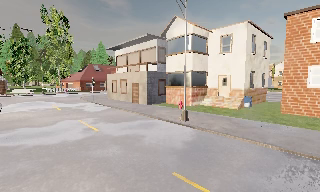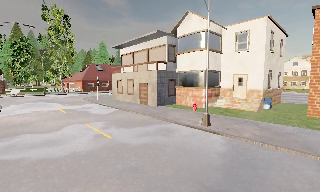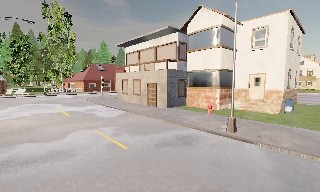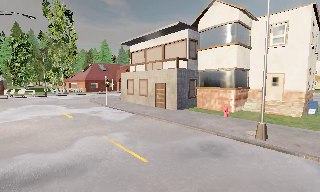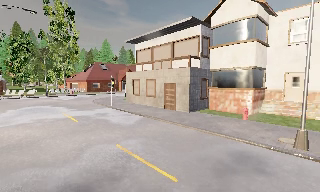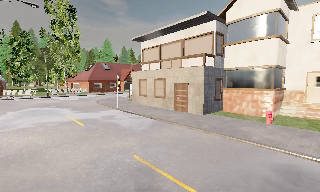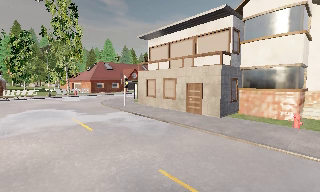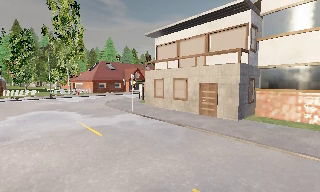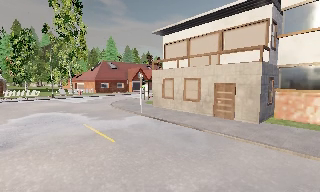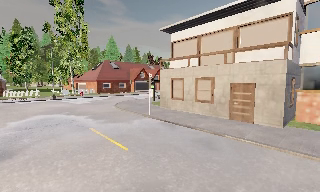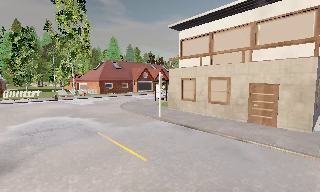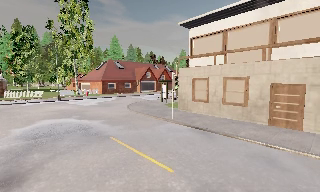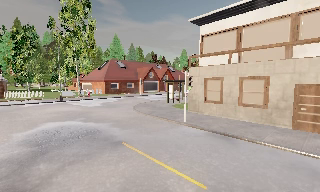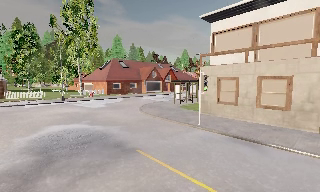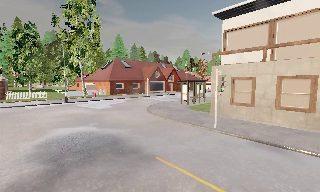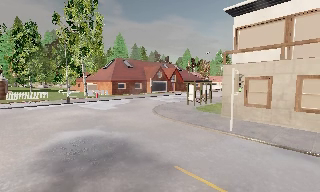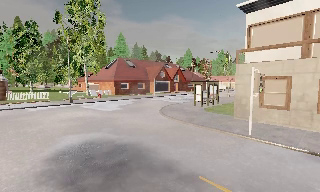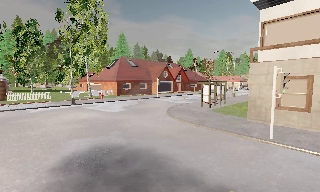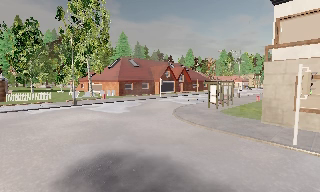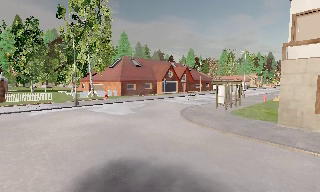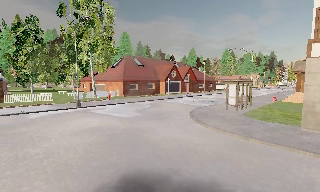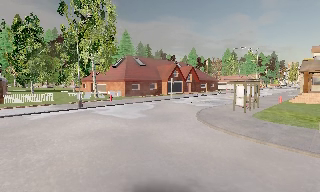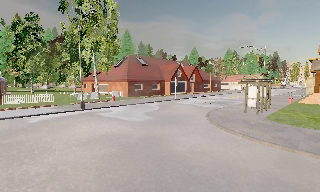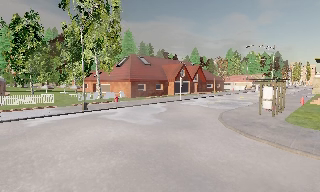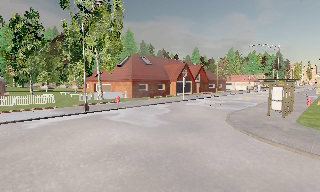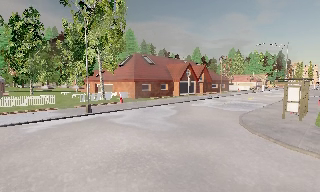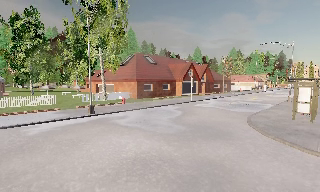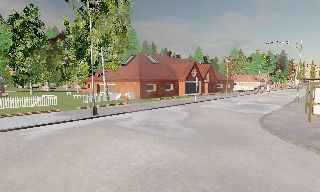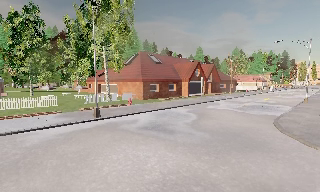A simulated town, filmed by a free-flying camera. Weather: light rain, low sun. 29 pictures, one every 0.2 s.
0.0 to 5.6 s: The camera travels forward and to its left, about 30 m, so what stands in front looms larger. It loses speed.
The film runs backward here.
